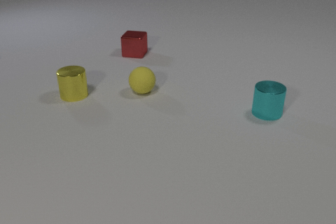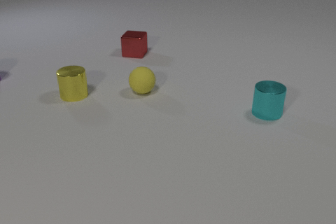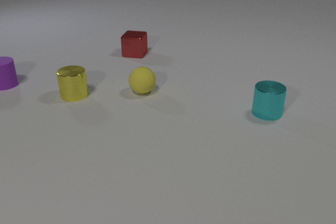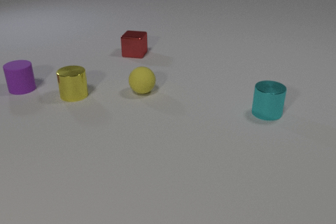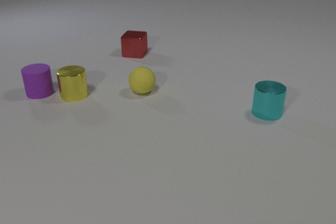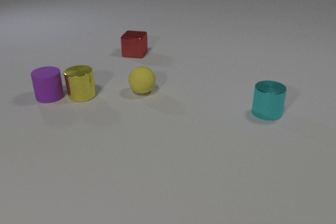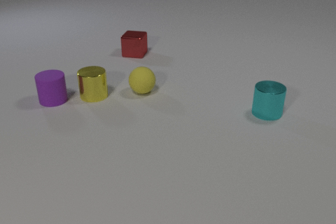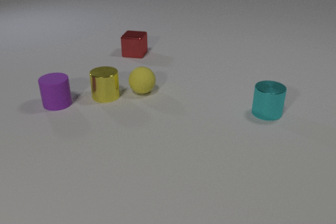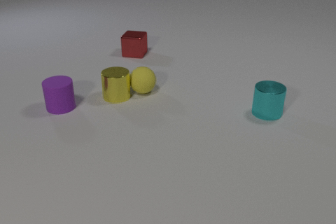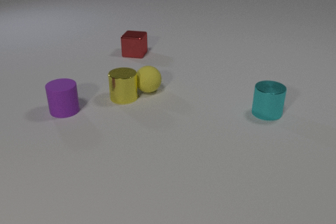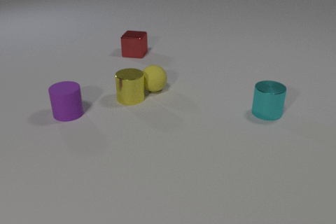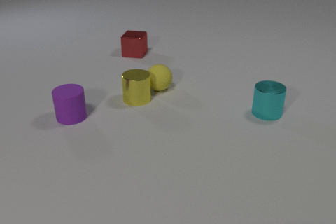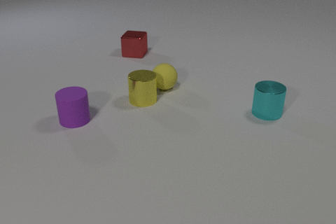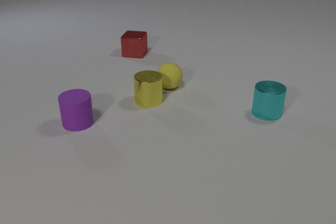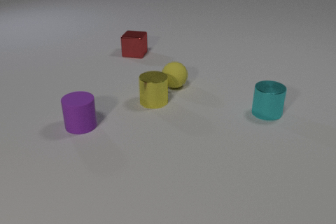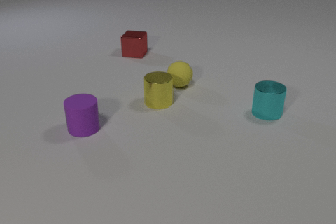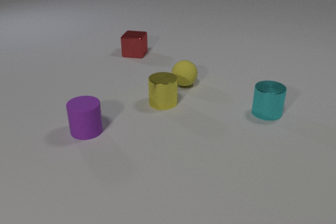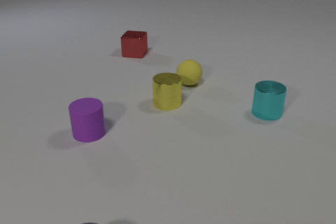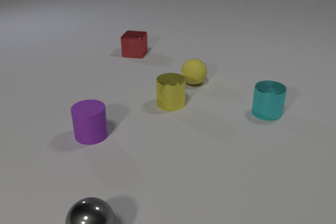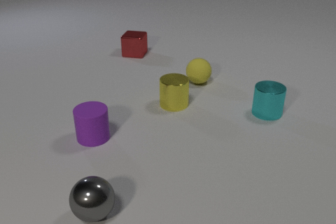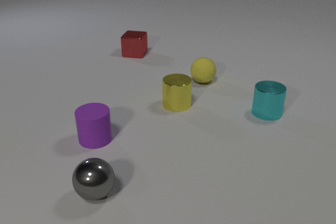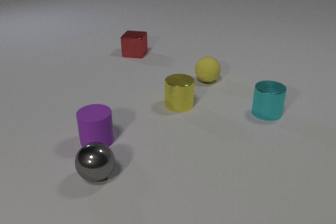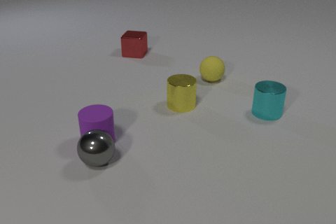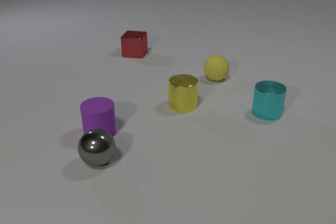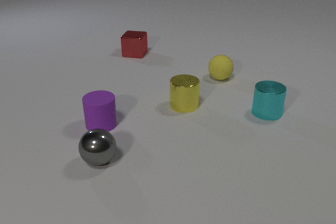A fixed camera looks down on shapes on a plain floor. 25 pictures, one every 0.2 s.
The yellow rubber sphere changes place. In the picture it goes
to the right.
The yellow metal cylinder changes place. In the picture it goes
to the right.
0.0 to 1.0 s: The purple rubber cylinder comes in at the left edge, slides toward the camera and to the right. The yellow metal cylinder slides to the right. The purple rubber cylinder and the yellow metal cylinder collide.
1.0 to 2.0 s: The purple rubber cylinder slides toward the camera and to the right. The yellow metal cylinder slides to the right. The yellow rubber sphere rolls to the right. The yellow metal cylinder and the yellow rubber sphere collide.
2.0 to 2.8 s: The purple rubber cylinder slides toward the camera and to the right. The yellow metal cylinder slides to the right. The yellow rubber sphere rolls to the right.
2.8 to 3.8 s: The purple rubber cylinder slides toward the camera and to the right. The yellow metal cylinder slides to the right. The yellow rubber sphere rolls to the right and away from the camera. The gray metal sphere comes in at the bottom edge, rolls away from the camera.
3.8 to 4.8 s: The purple rubber cylinder slides away from the camera. The yellow metal cylinder slides to the right. The yellow rubber sphere rolls to the right and away from the camera. The gray metal sphere rolls away from the camera. The purple rubber cylinder and the gray metal sphere collide.
Are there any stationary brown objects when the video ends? no.
What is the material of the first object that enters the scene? rubber.
How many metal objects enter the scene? 1.
